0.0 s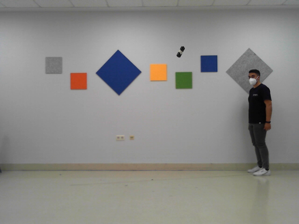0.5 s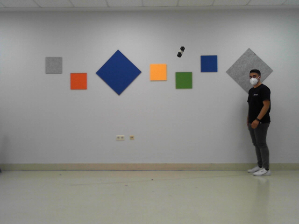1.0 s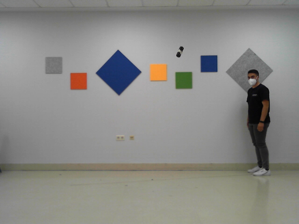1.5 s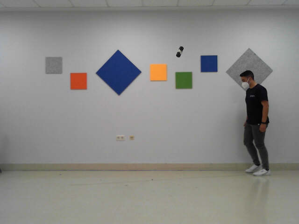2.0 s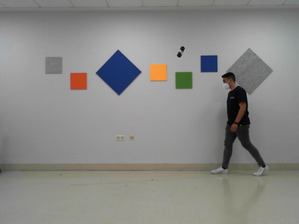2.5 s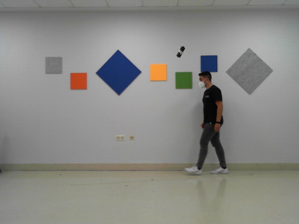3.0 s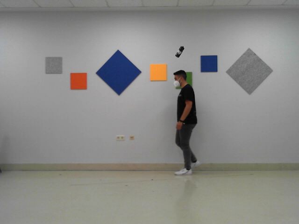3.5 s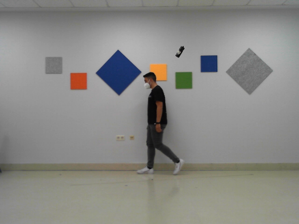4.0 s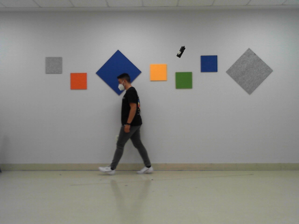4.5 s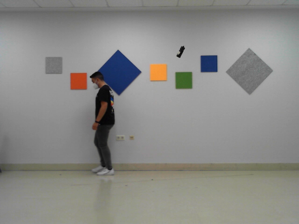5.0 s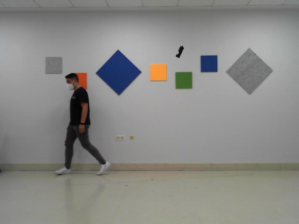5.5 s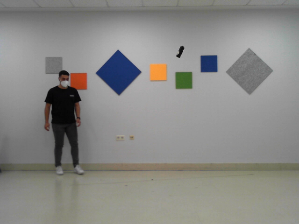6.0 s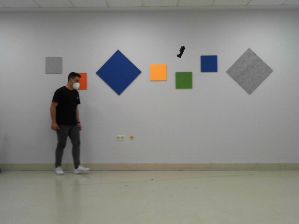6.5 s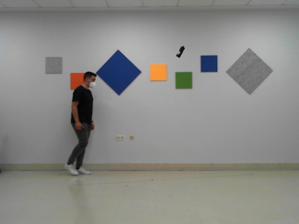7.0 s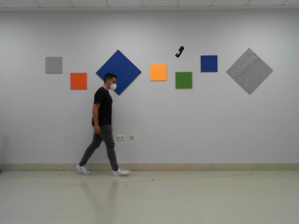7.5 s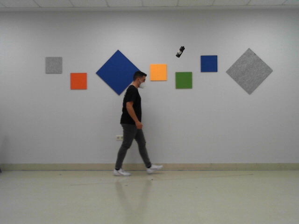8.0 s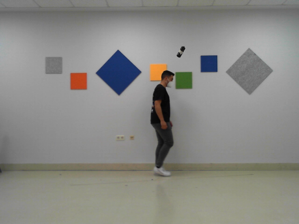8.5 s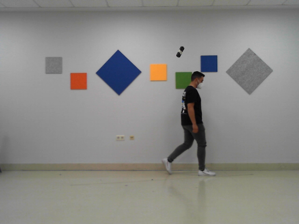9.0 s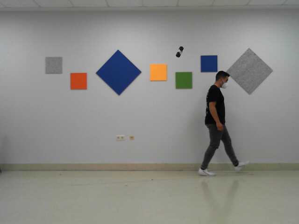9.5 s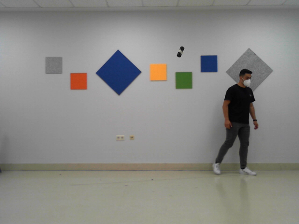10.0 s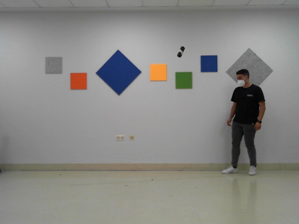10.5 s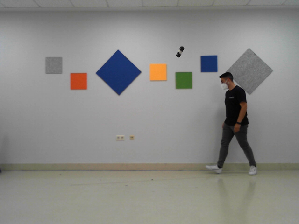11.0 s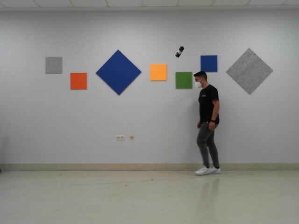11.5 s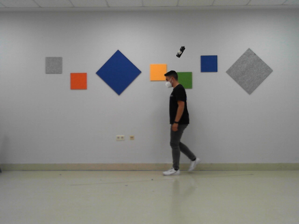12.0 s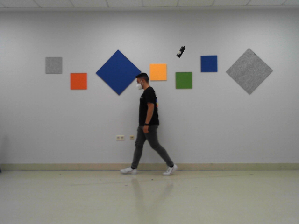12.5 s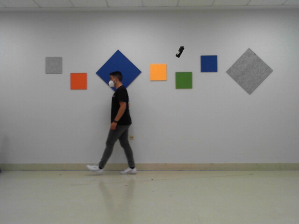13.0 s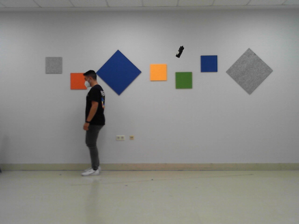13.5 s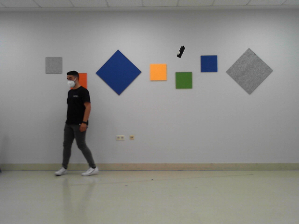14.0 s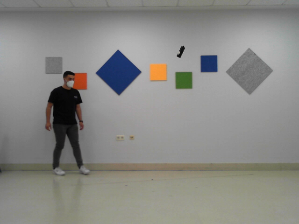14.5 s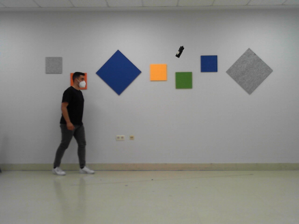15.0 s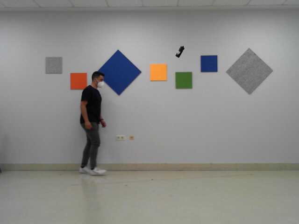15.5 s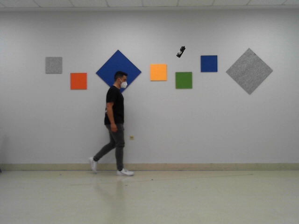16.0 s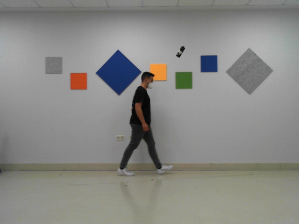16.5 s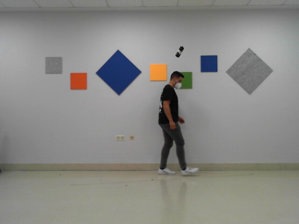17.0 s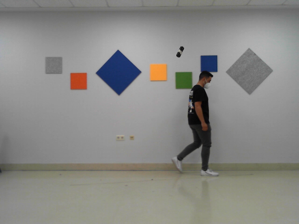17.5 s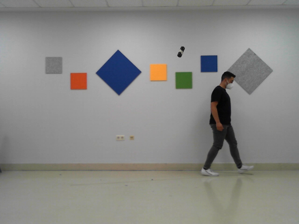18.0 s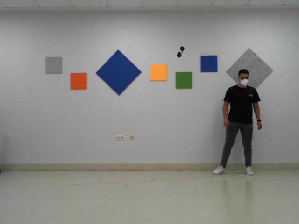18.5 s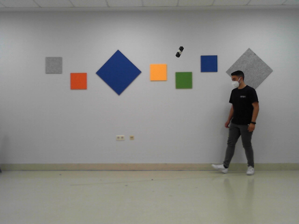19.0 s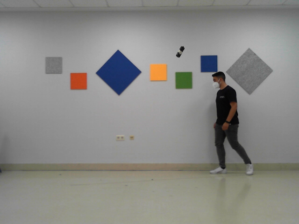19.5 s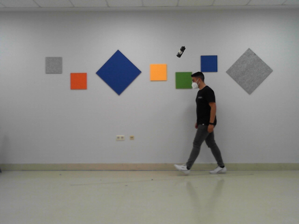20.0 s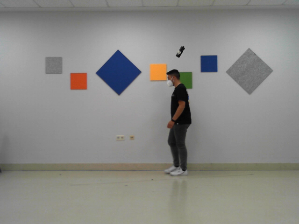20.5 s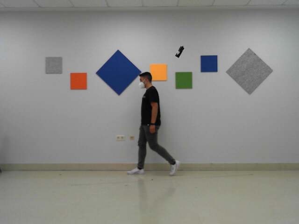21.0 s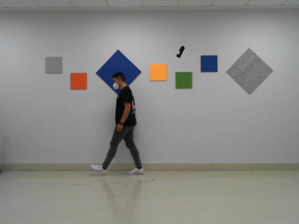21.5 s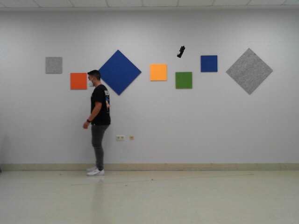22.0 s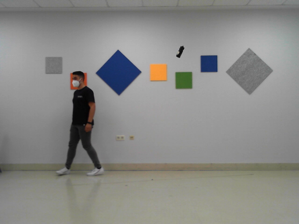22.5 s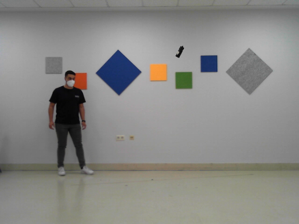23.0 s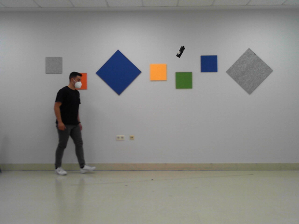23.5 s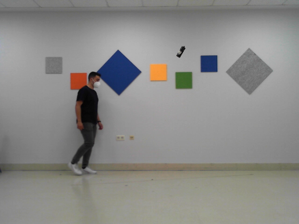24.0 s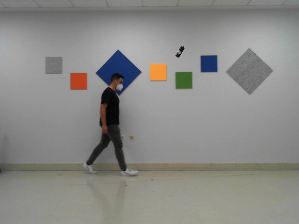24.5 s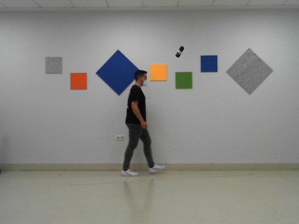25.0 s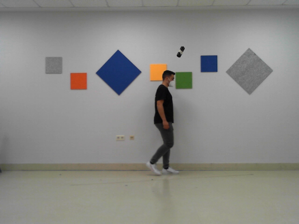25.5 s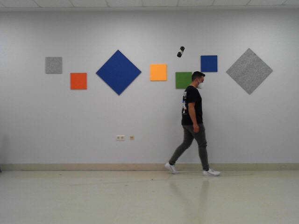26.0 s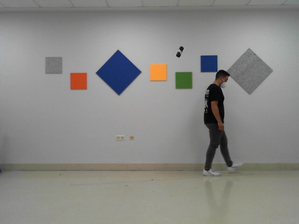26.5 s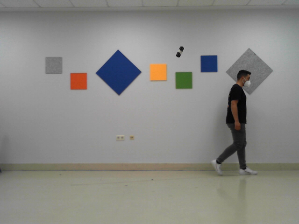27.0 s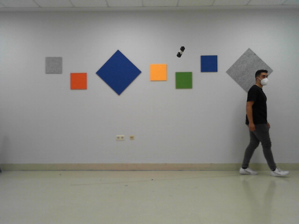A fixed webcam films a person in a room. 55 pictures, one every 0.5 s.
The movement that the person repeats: Walk forward.
